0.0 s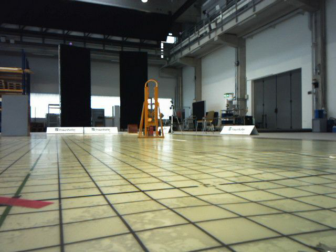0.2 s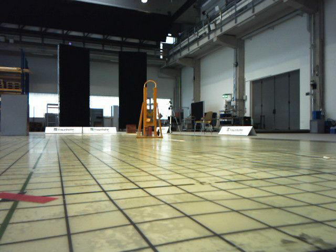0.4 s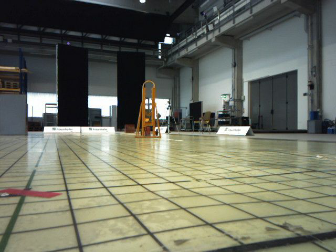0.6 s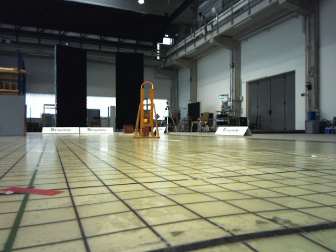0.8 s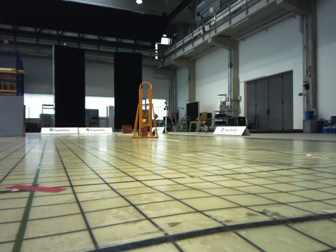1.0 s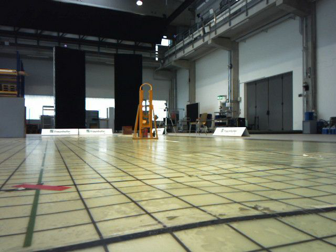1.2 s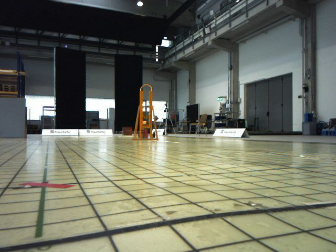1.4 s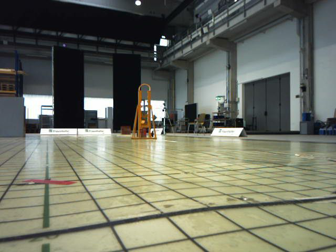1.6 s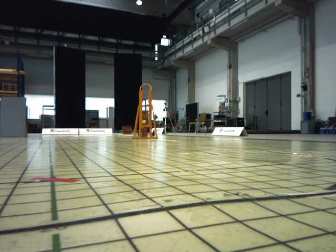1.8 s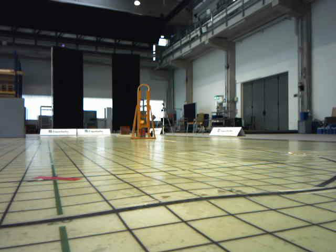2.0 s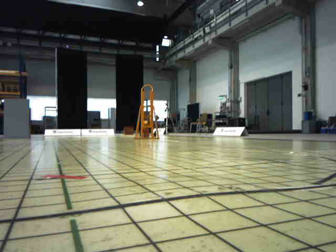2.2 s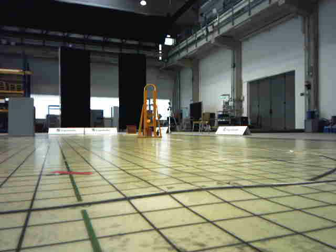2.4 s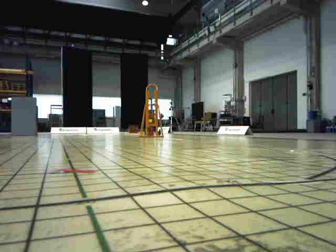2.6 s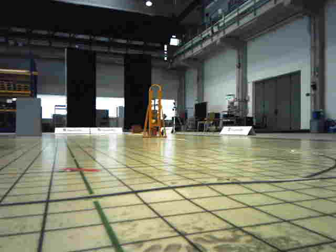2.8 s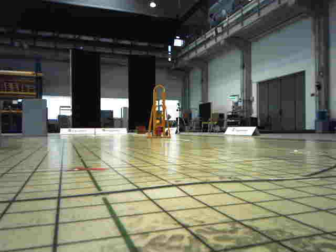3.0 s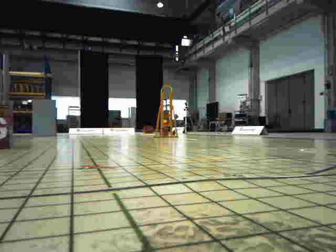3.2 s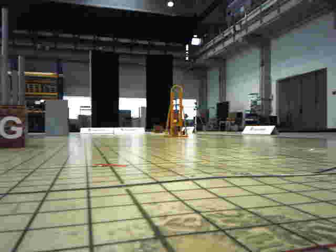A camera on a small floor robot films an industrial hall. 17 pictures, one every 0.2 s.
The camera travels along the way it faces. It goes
backward.
0.0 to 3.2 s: The camera travels backward, about 0.6 m, so what stands in front gets smaller.
The film runs backward here.
